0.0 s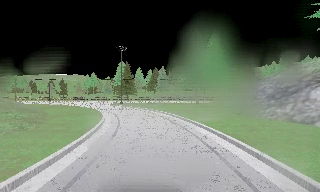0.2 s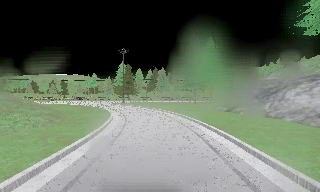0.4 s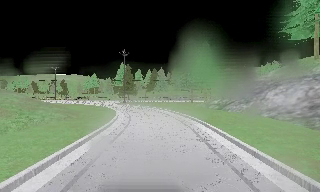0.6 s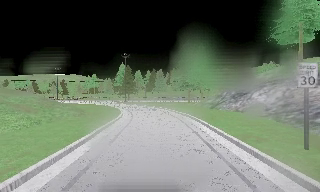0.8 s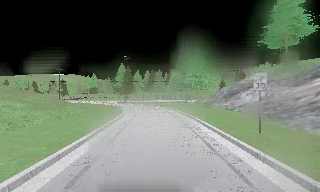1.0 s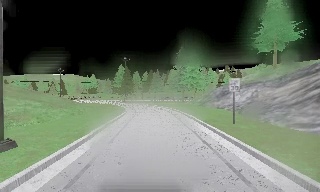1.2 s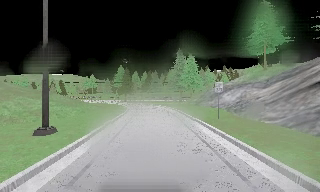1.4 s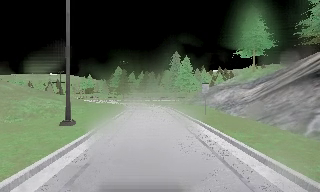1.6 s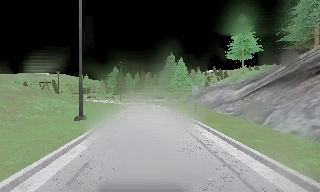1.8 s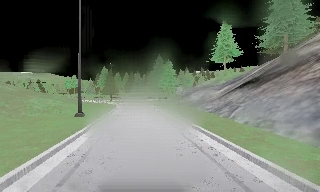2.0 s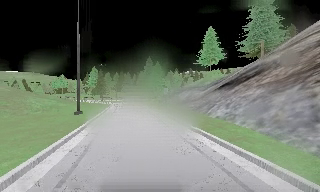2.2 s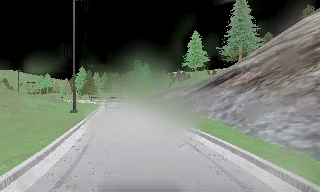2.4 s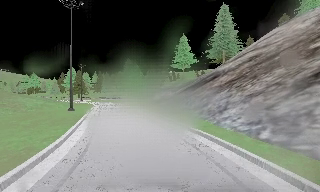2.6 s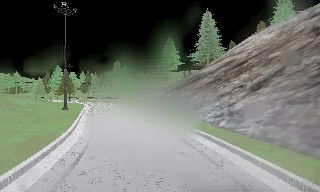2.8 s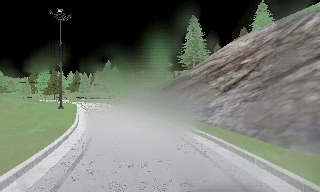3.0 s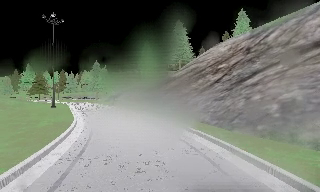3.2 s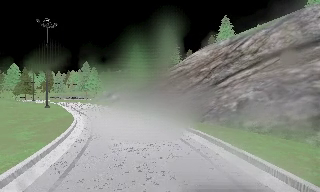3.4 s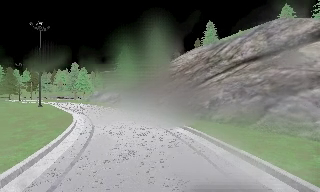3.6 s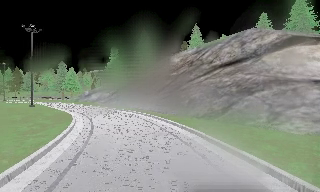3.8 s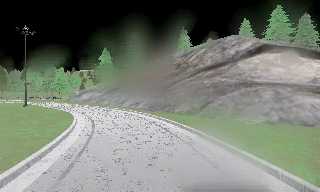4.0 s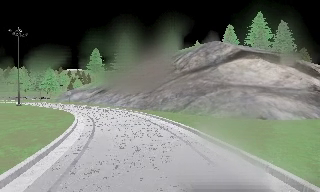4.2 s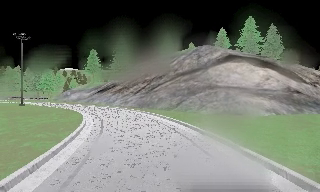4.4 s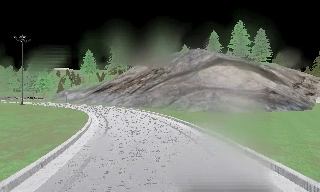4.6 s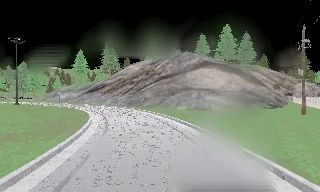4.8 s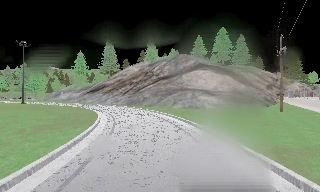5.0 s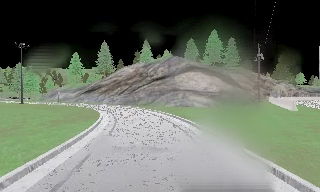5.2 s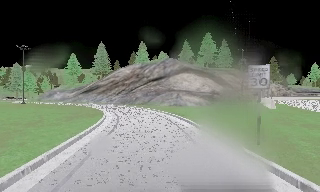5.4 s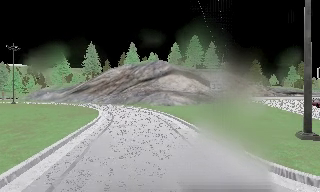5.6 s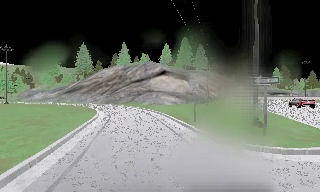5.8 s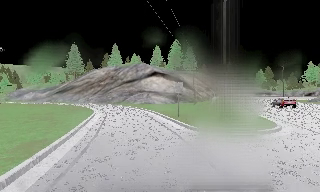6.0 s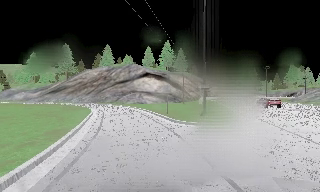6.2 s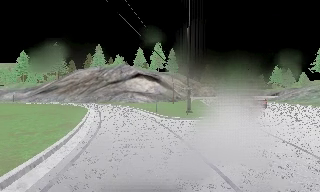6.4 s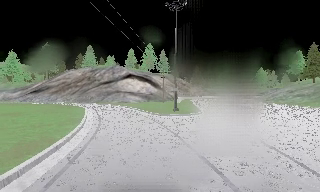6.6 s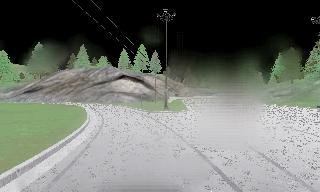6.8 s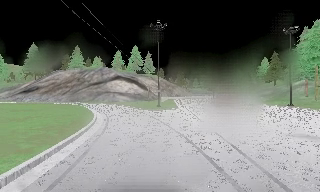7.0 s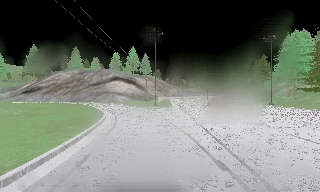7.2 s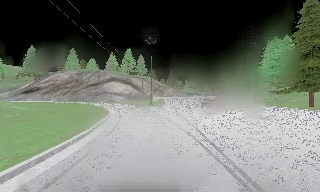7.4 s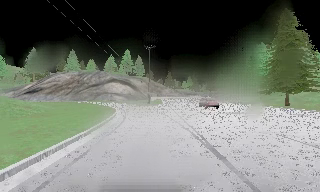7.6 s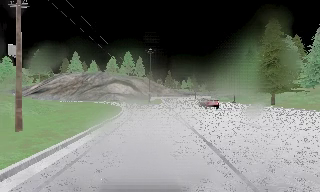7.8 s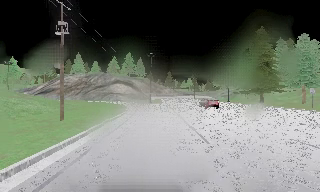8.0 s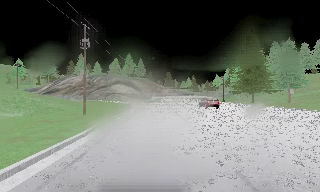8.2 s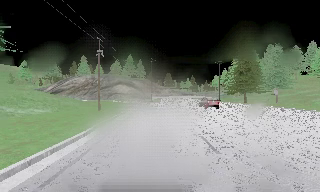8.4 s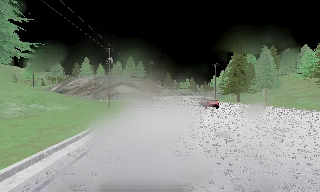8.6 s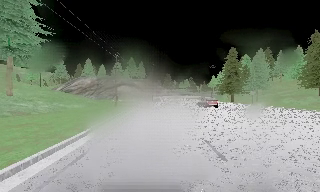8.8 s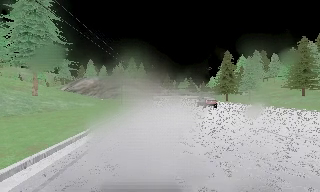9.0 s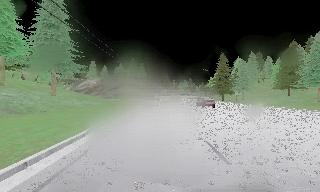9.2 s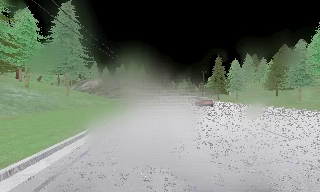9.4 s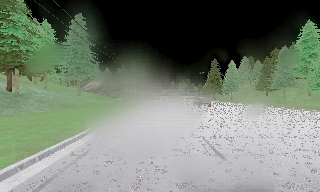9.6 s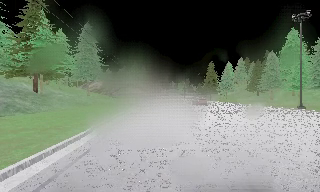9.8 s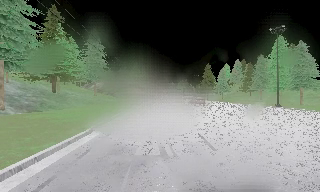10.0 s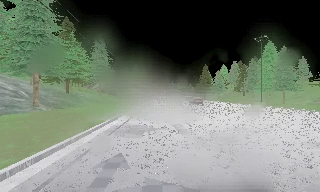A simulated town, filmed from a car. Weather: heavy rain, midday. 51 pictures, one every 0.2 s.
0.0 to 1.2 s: The camera travels backward, about 12 m, so what stands in front gets smaller.
1.2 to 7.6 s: The camera swings to its right by about 85 degrees, and the scene slides to the left. It travels backward, about 70 m.
7.6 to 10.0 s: The camera travels backward, about 45 m, so what stands in front gets smaller.
The film runs backward here.
